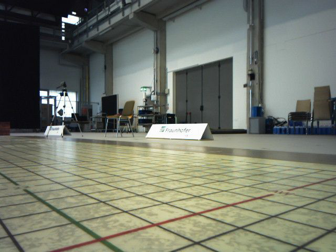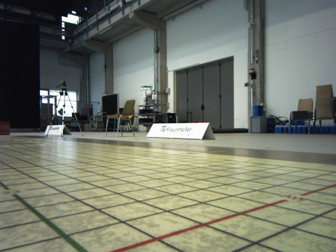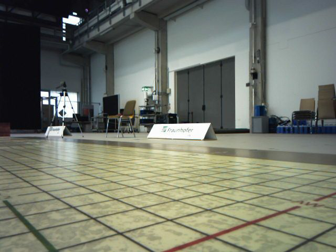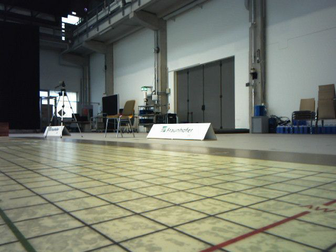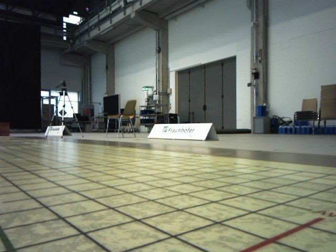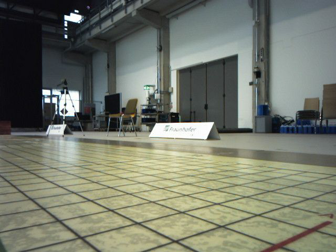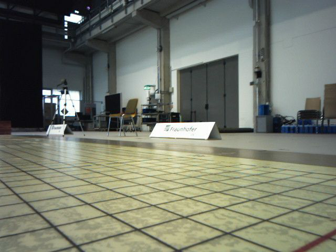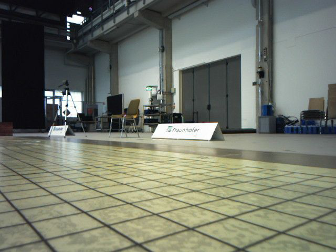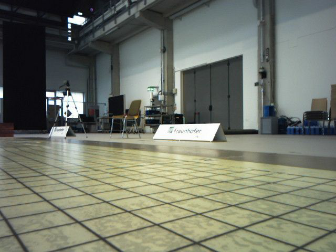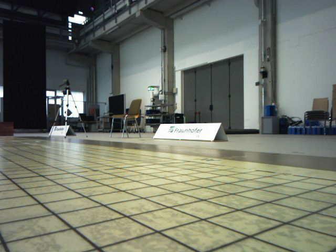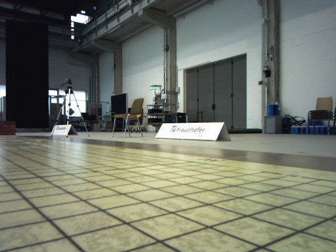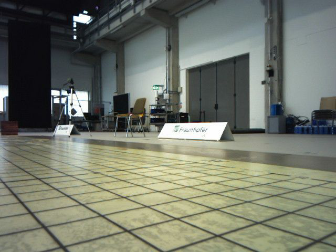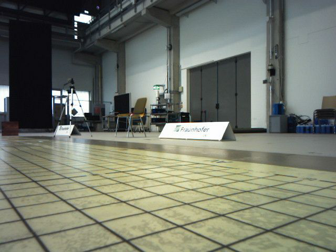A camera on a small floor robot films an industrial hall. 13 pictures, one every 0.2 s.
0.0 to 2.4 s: The camera travels forward, about 0.5 m, so what stands in front looms larger.
The film runs forward here.
